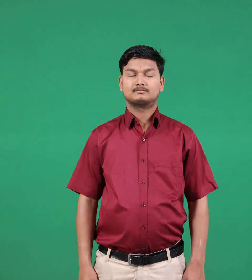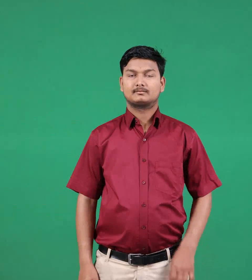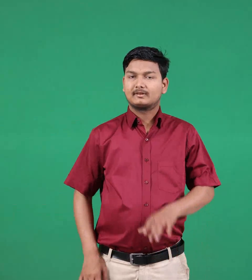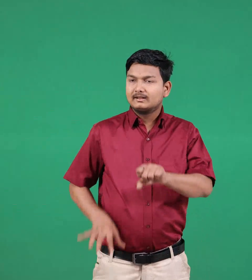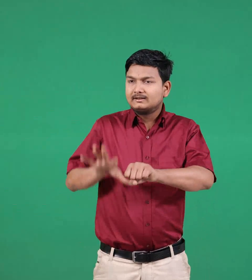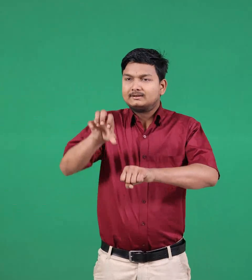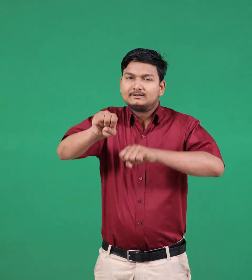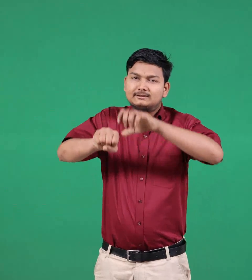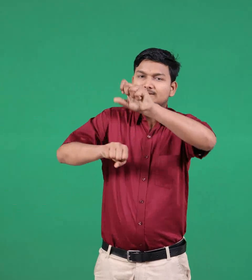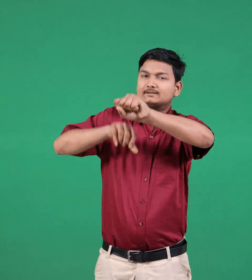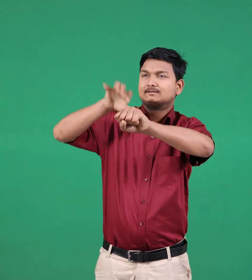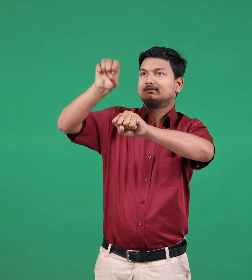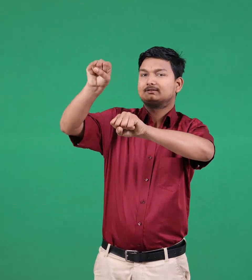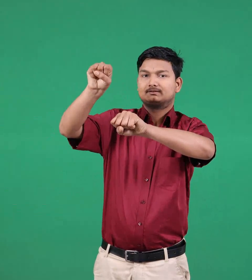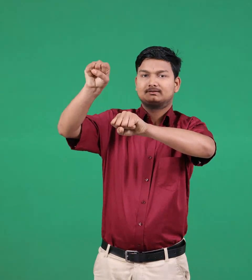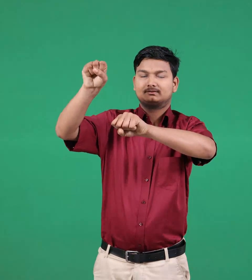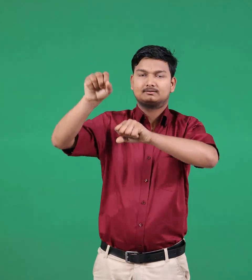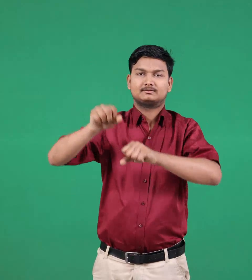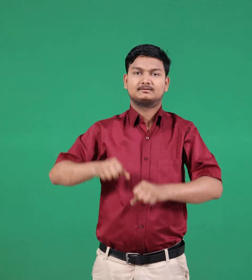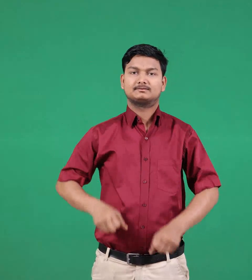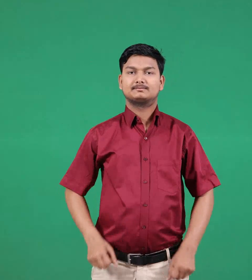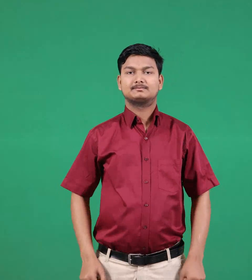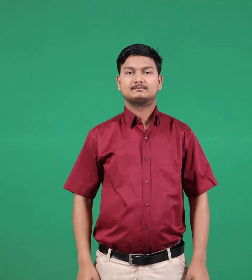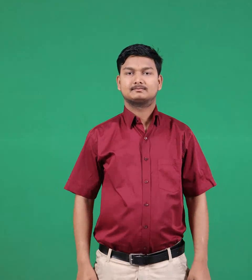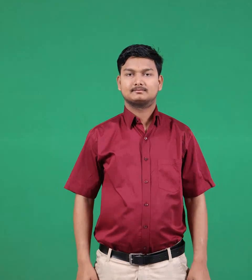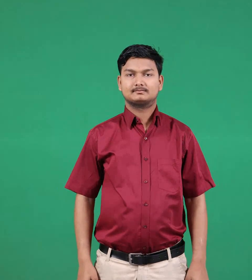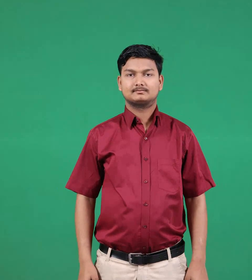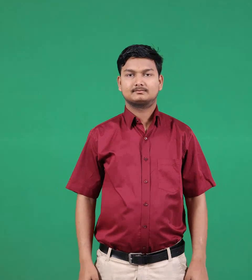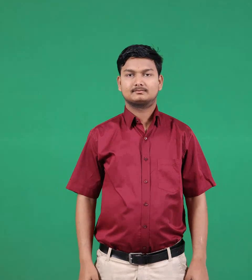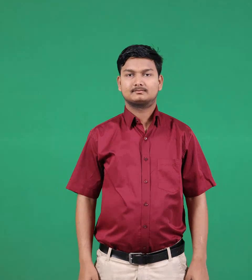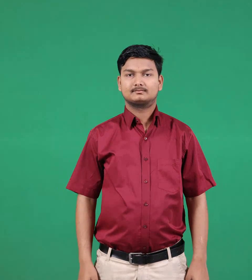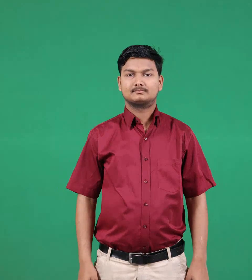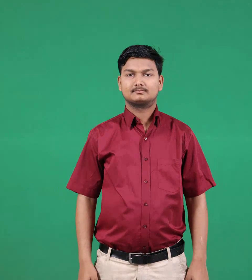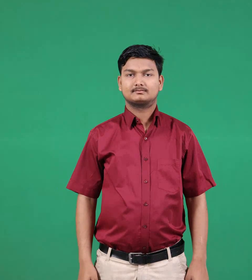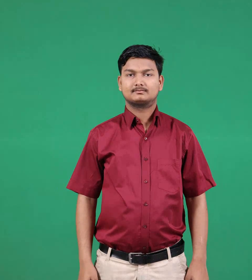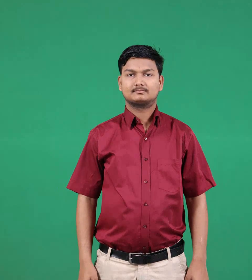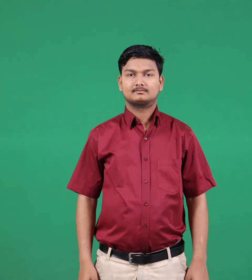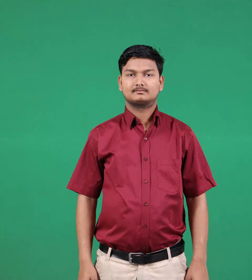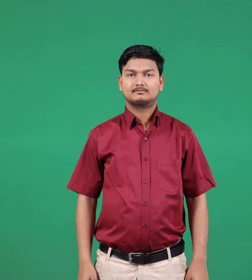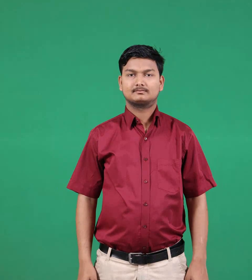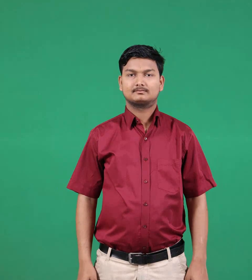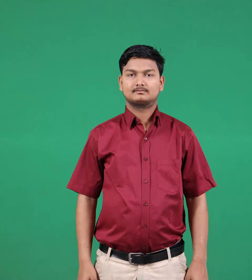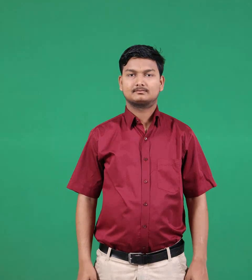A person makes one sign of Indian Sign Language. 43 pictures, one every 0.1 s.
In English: climb
